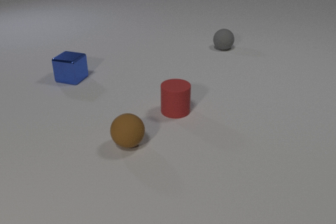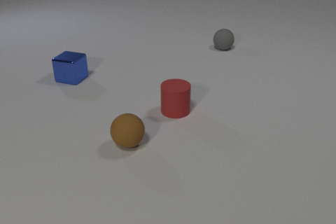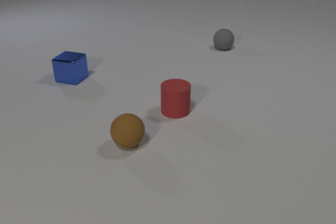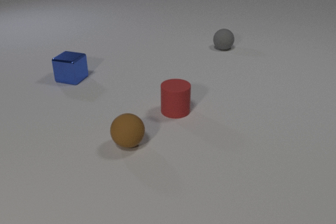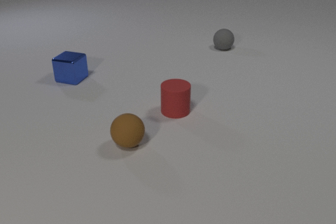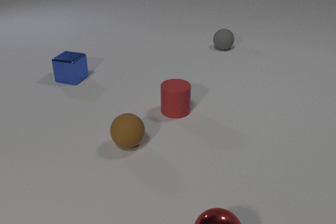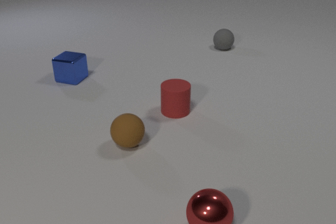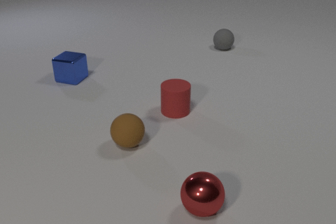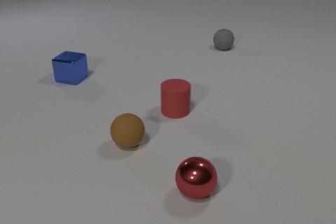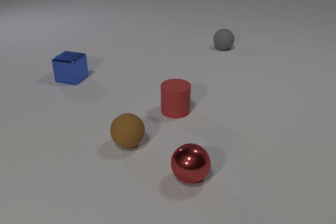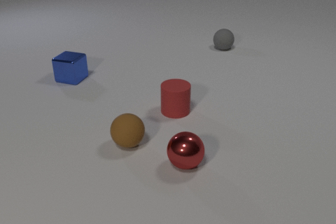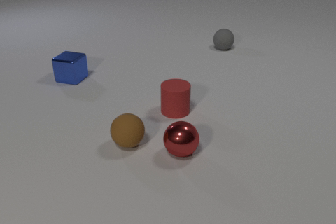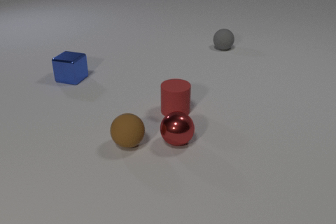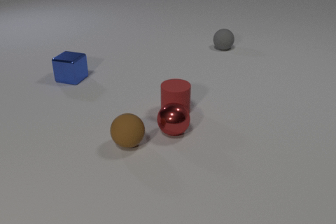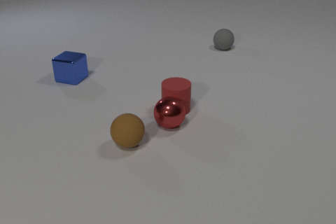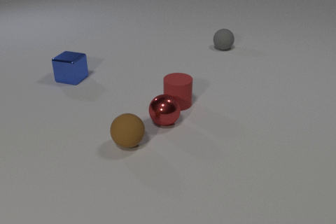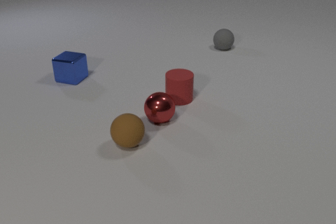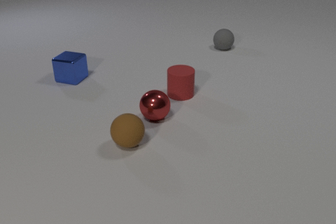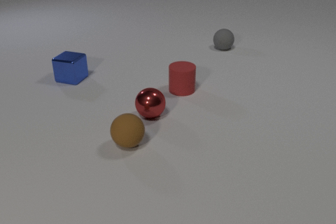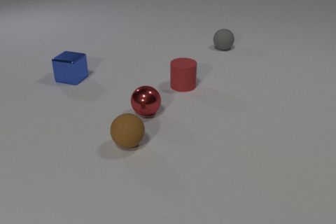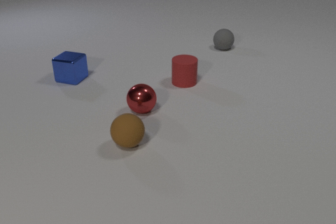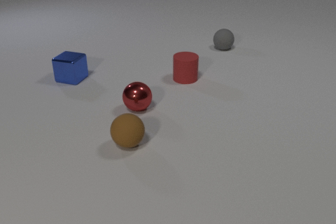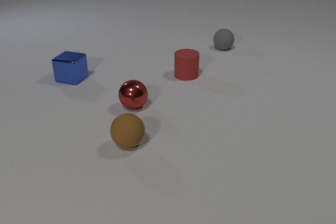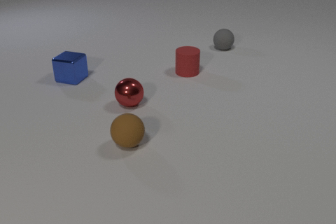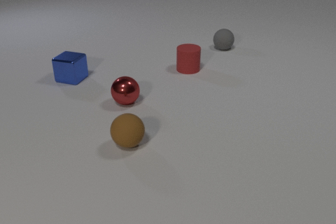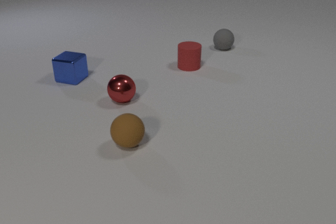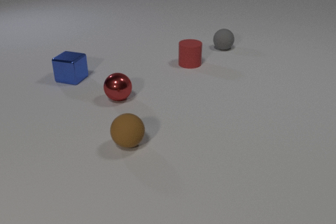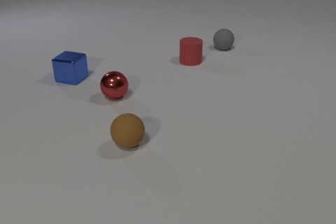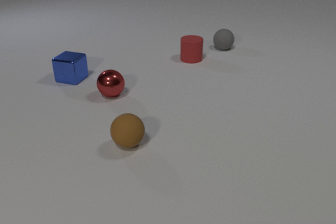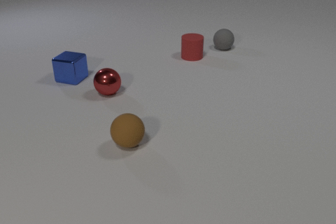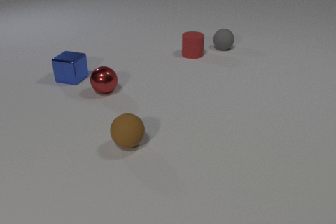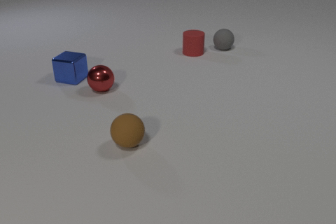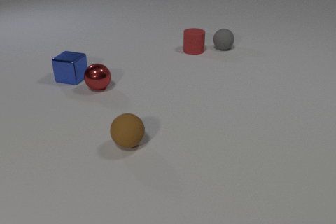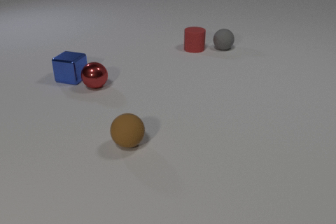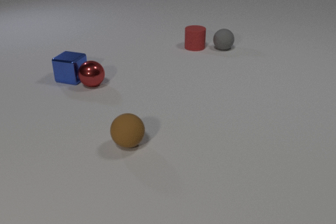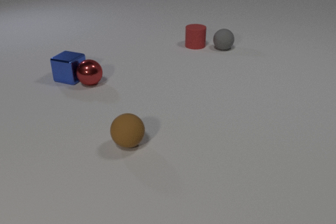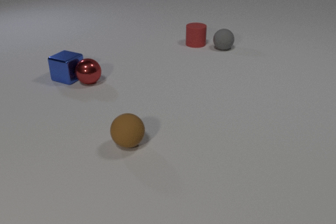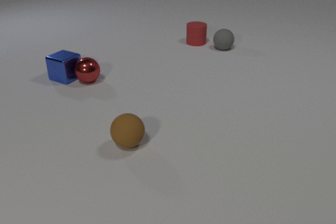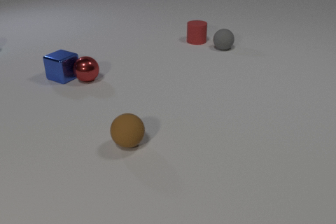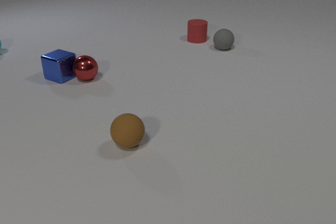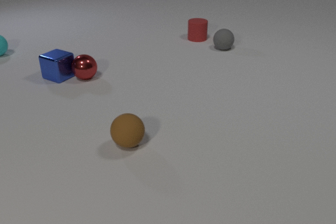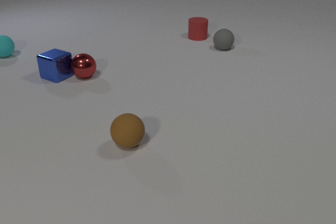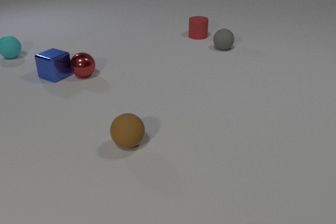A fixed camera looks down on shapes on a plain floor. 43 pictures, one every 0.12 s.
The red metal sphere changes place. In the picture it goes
away from the camera.
The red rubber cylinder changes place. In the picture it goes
away from the camera.
0.00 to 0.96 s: The red metal sphere comes in at the bottom edge, rolls away from the camera.
0.96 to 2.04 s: The red metal sphere rolls away from the camera. The red rubber cylinder slides away from the camera. The red metal sphere and the red rubber cylinder collide.
2.04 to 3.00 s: The red metal sphere rolls away from the camera and to the left. The red rubber cylinder slides away from the camera.
3.00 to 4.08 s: The red metal sphere rolls away from the camera and to the left. The red rubber cylinder slides away from the camera.
4.08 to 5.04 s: The red metal sphere rolls away from the camera. The red rubber cylinder slides away from the camera. The blue metal cube slides to the left and away from the camera. The cyan rubber sphere comes in at the left edge, rolls to the right and toward the camera. The red metal sphere and the blue metal cube collide.
What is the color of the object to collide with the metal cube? red.
How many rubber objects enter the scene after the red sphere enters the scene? 1.
How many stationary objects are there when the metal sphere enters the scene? 4.
